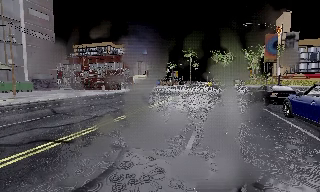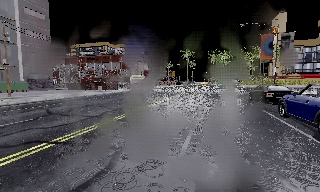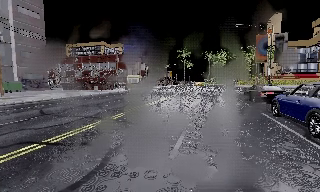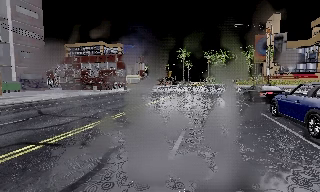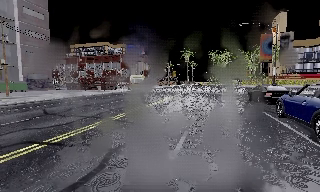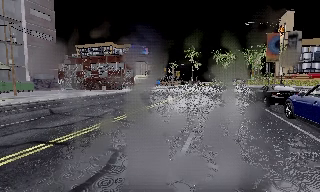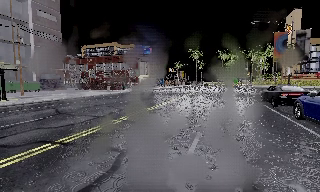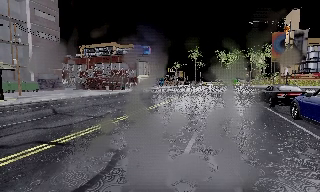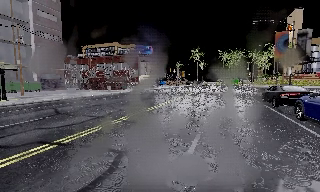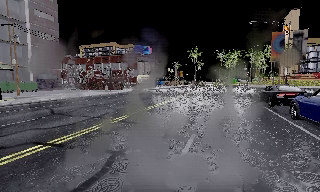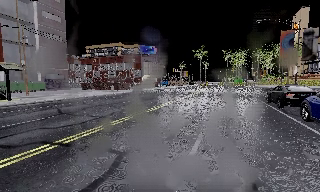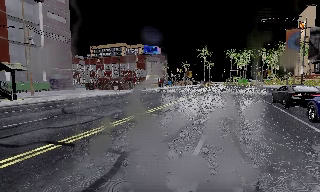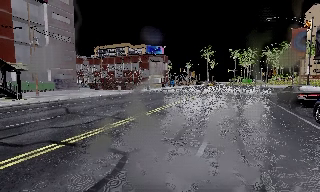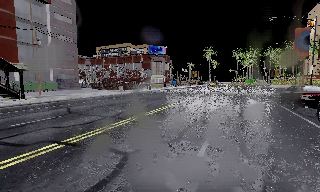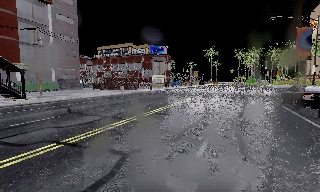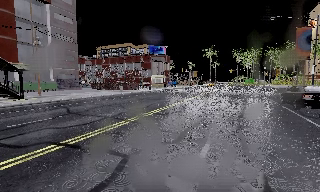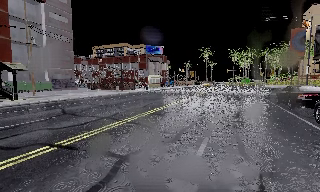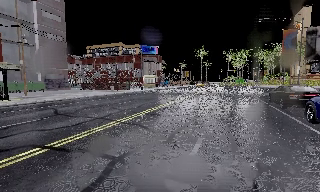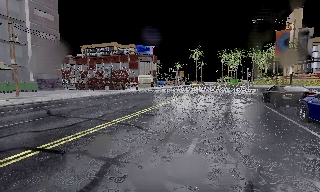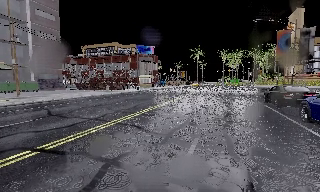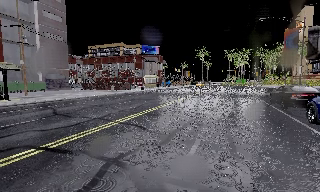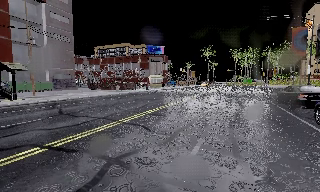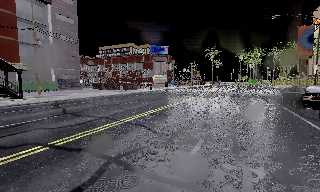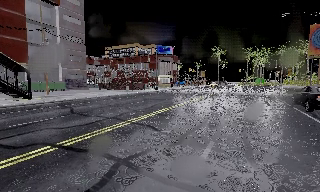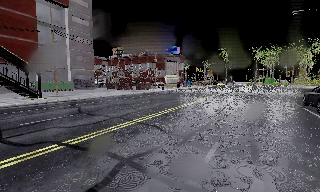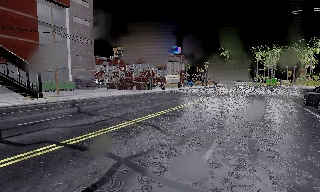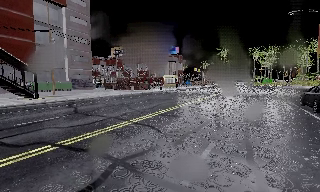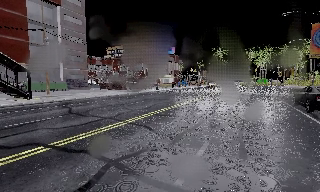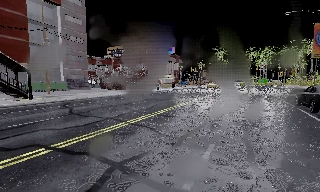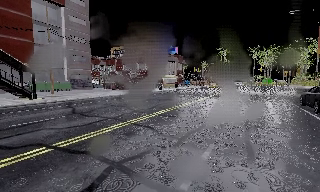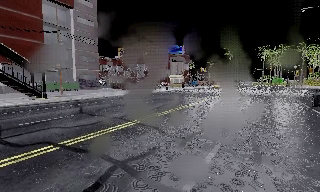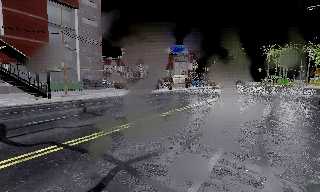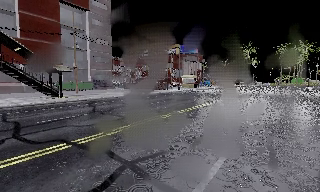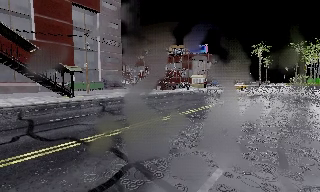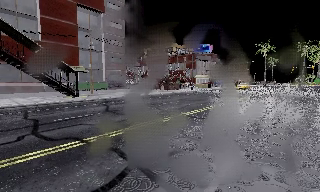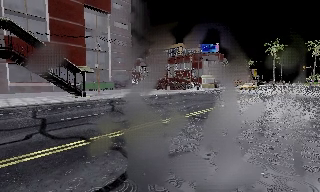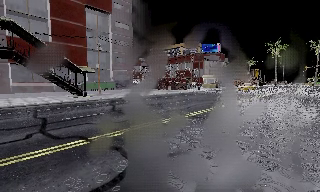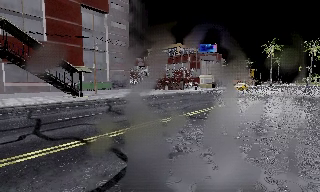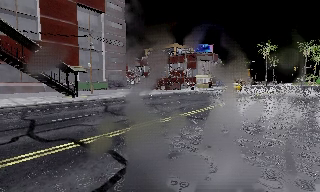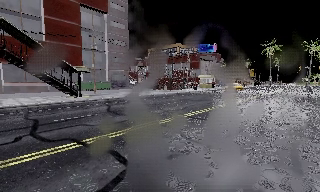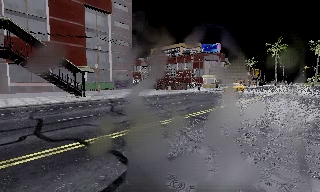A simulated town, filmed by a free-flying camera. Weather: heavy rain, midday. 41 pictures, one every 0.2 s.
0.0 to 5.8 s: The camera swings to its left by about 10 degrees, and the scene slides to the right. It travels forward and to its right, about 1 m, so what stands in front looms larger.
5.8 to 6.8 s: The camera swings to its left by about 10 degrees, and the scene slides to the right.
6.8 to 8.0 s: The camera shifts only a little, or ends up much as it began.
The film runs forward here.
